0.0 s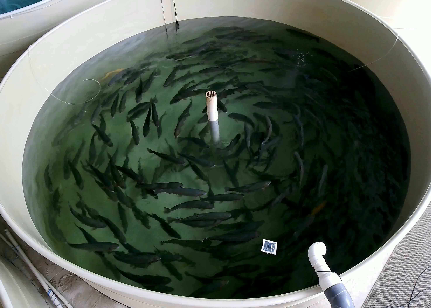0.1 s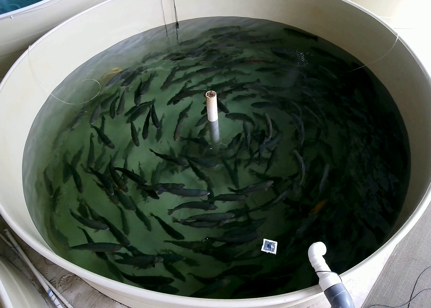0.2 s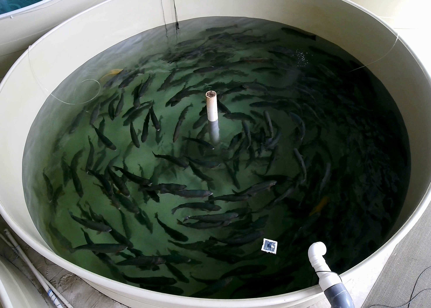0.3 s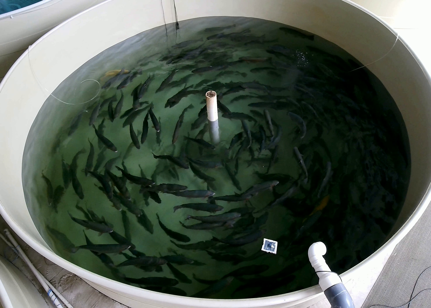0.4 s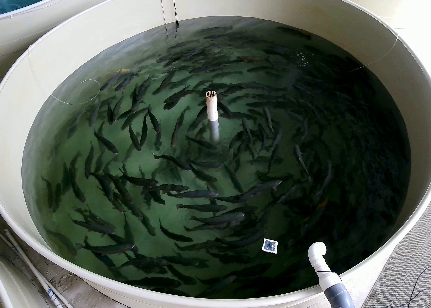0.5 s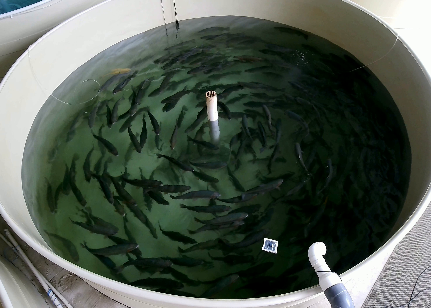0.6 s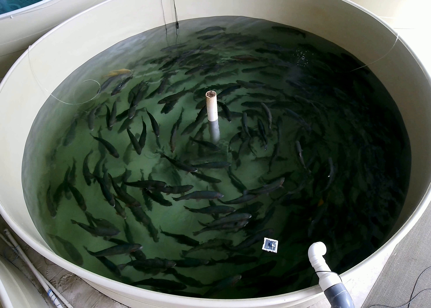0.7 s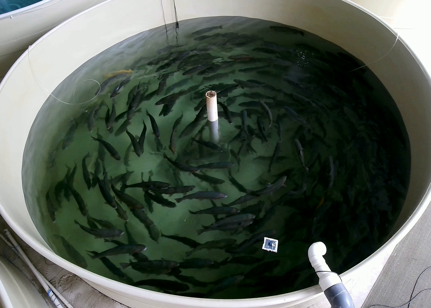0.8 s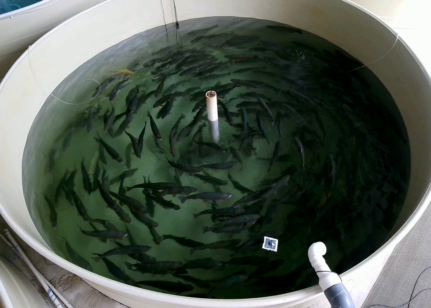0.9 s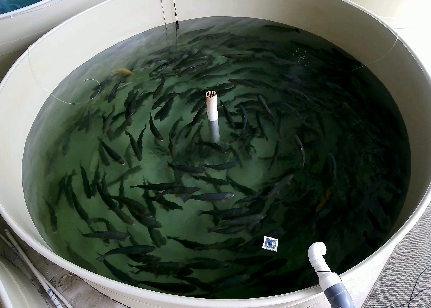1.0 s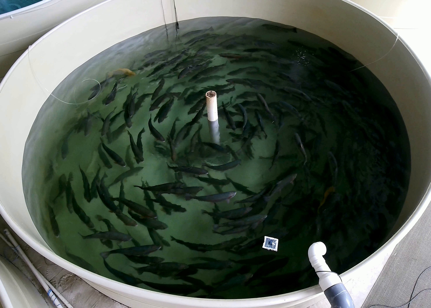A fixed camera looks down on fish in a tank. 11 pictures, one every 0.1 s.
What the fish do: Normal cruising.
